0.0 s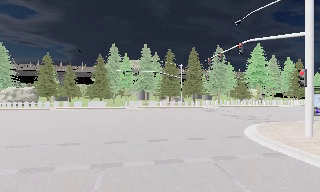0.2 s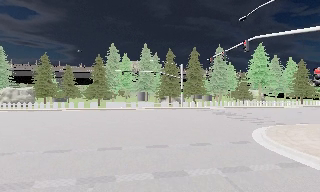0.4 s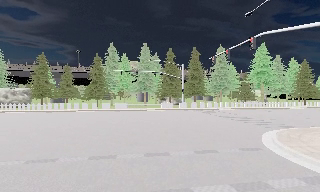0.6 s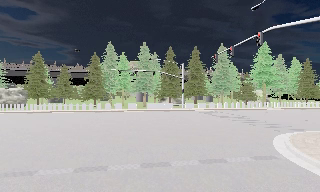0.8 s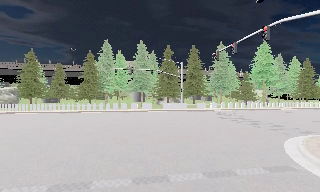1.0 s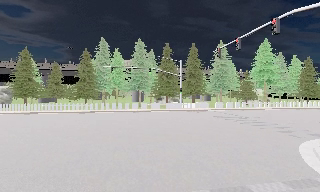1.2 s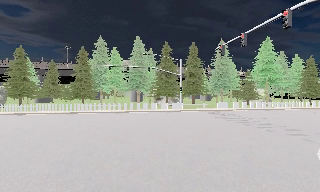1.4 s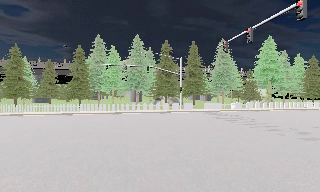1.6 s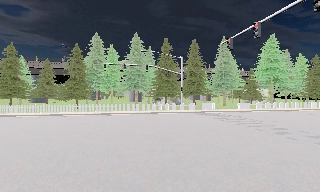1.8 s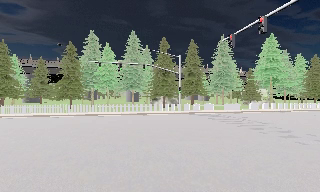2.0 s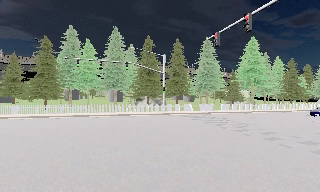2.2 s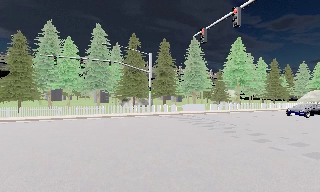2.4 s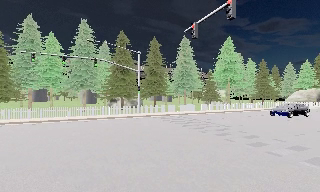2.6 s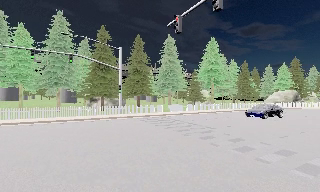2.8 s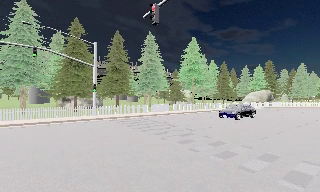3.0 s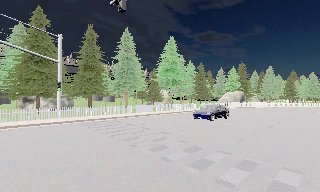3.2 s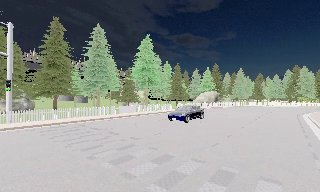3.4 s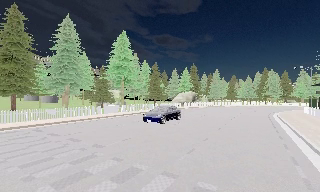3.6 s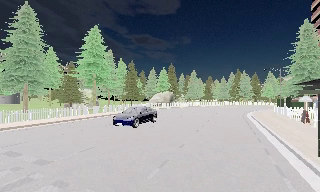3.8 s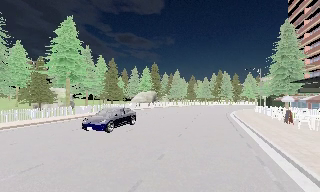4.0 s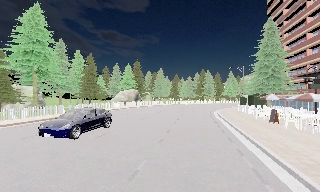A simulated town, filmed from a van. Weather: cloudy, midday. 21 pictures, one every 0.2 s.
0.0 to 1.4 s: The camera travels forward, about 6 m, so what stands in front looms larger.
1.4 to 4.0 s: The camera swings to its right by about 65 degrees, and the scene slides to the left. It travels forward, about 14 m. It gains speed.
The film runs forward here.
